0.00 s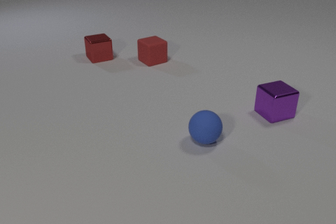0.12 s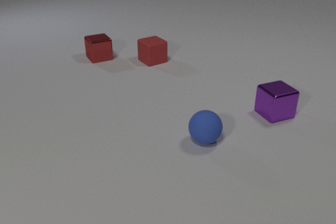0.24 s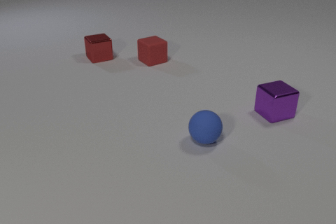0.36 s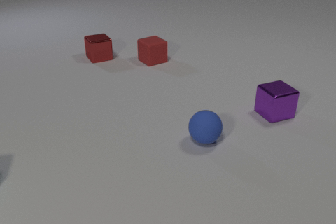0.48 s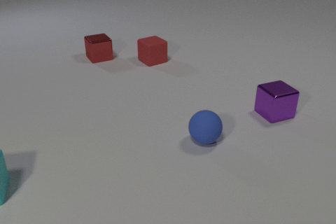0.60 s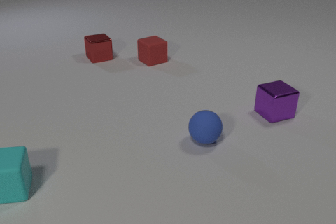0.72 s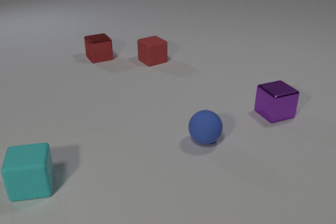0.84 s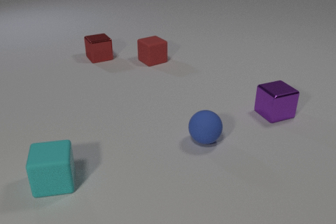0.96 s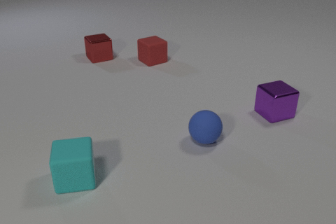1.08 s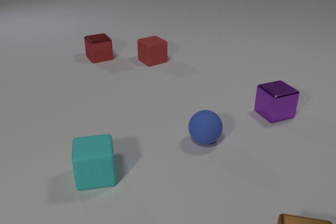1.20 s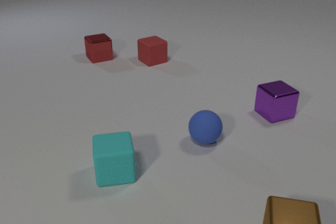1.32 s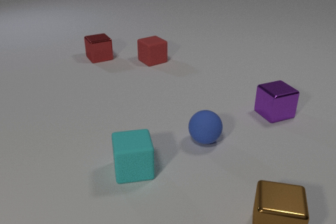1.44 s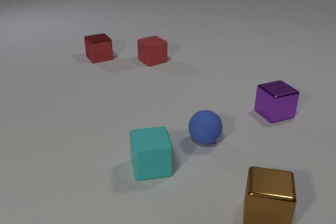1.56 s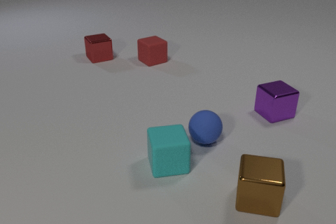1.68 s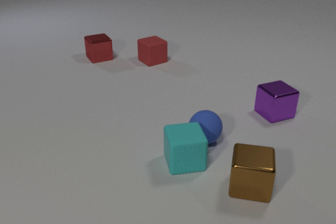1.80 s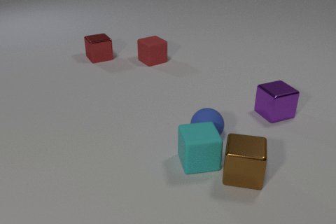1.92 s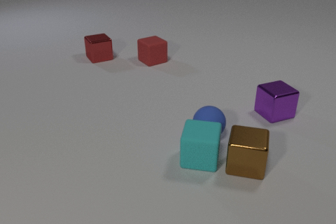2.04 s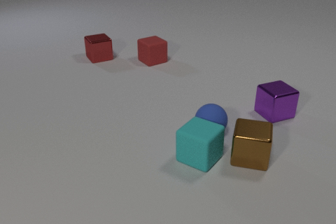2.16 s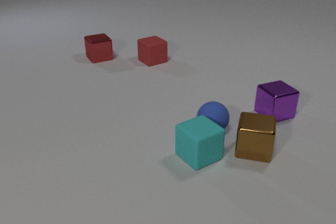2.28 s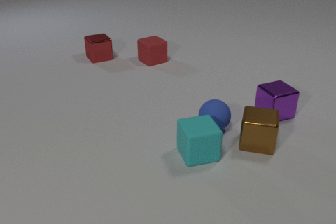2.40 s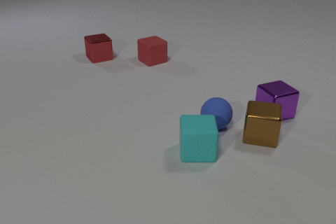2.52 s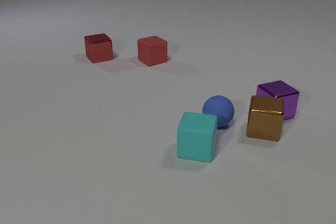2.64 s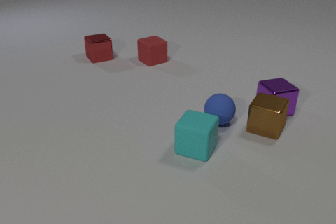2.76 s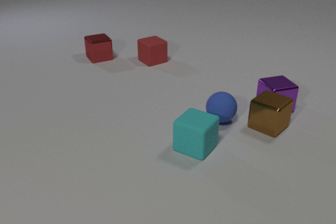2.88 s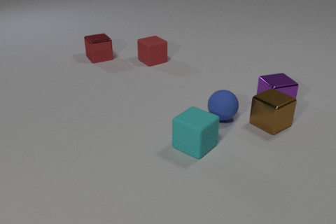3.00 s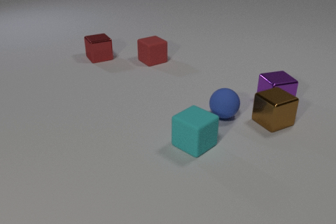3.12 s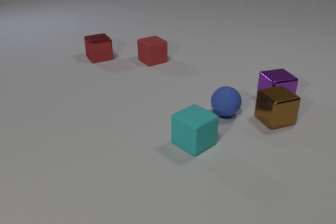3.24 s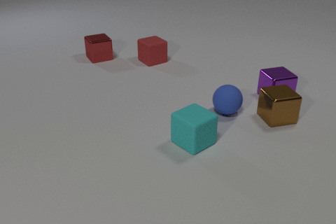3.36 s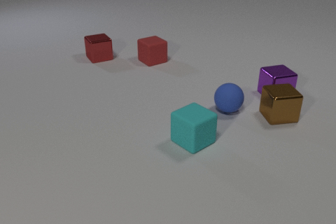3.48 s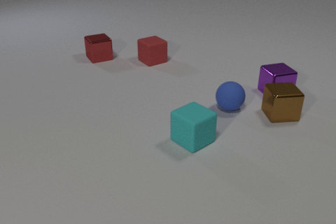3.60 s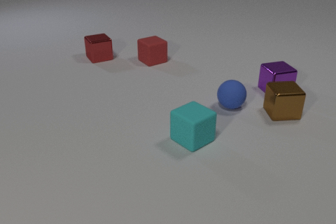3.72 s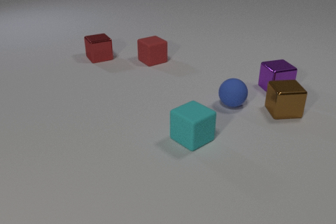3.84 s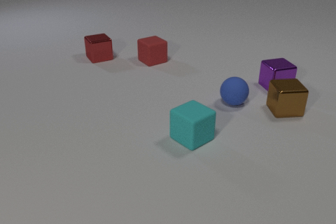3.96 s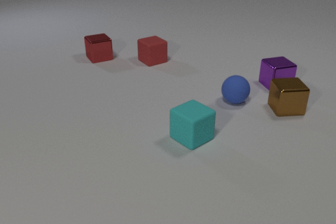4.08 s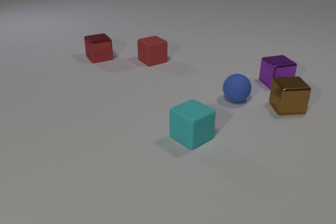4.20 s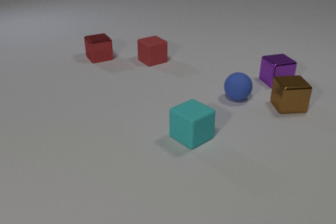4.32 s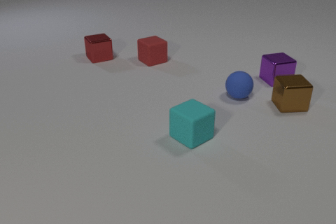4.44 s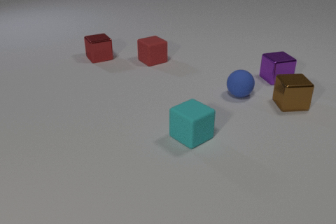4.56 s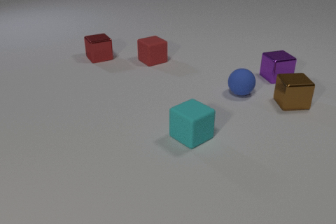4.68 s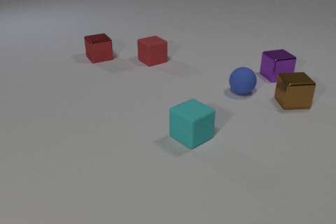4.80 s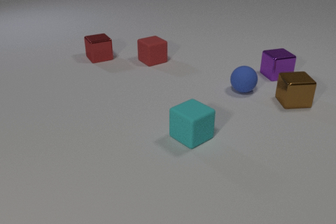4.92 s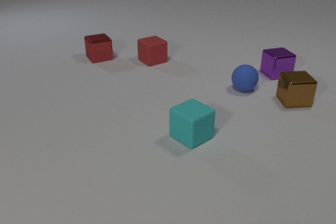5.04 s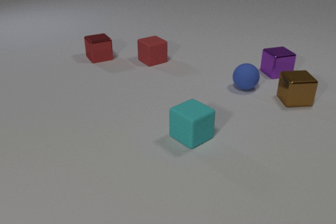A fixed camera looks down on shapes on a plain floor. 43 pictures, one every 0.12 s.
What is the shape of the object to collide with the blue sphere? cube.
What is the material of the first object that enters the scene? rubber.
How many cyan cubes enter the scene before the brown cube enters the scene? 1.
0.00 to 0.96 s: The cyan rubber cube comes in at the left edge, slides to the right.
0.96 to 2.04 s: The cyan rubber cube slides to the right, spins so that its near face slides to the left, clockwise seen from above. The brown metal cube comes in at the bottom edge, slides away from the camera. The blue rubber sphere rolls away from the camera. The cyan rubber cube and the blue rubber sphere collide. The cyan rubber cube and the brown metal cube collide.
2.04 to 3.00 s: The cyan rubber cube slides away from the camera, spins clockwise seen from above by about 105 degrees, its near face sliding to the left. The brown metal cube slides away from the camera, spins so that its near face slides to the left, clockwise seen from above. The blue rubber sphere rolls away from the camera. The purple metal cube slides away from the camera. The brown metal cube and the purple metal cube collide.
3.00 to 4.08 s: The cyan rubber cube slides away from the camera. The brown metal cube slides away from the camera, spins so that its near face slides to the left, clockwise seen from above. The blue rubber sphere rolls away from the camera. The purple metal cube slides away from the camera.
4.08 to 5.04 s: The brown metal cube slides away from the camera. The blue rubber sphere rolls away from the camera. The purple metal cube slides away from the camera.
